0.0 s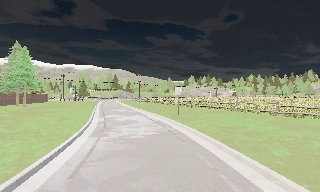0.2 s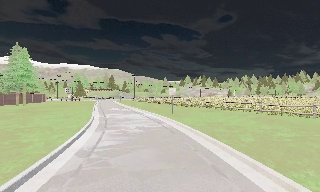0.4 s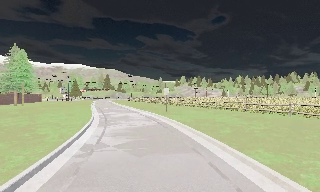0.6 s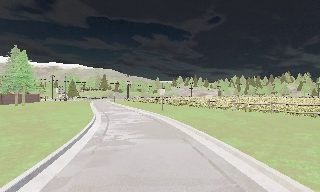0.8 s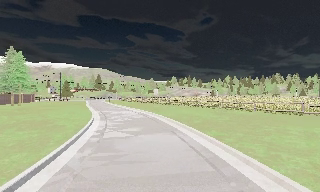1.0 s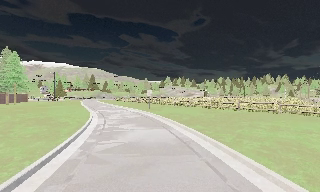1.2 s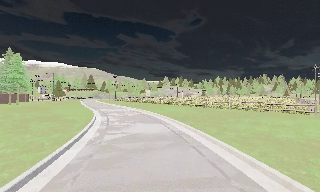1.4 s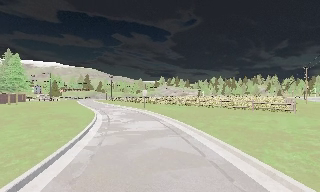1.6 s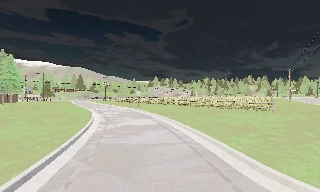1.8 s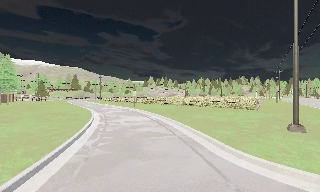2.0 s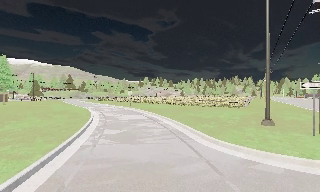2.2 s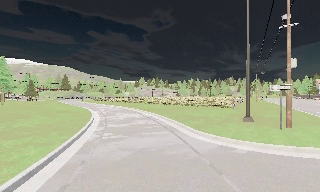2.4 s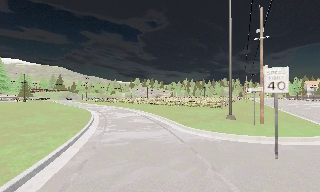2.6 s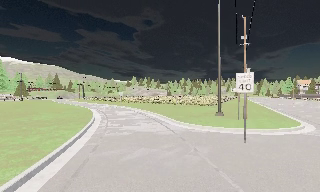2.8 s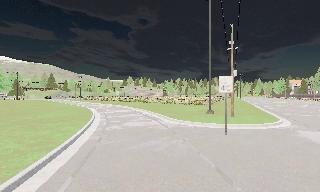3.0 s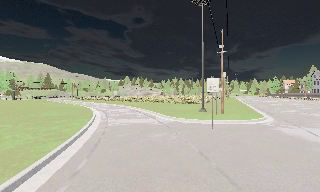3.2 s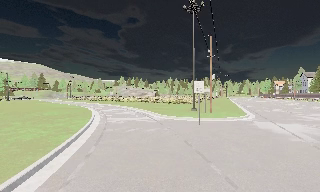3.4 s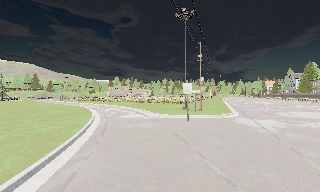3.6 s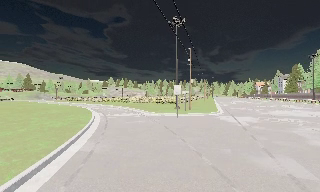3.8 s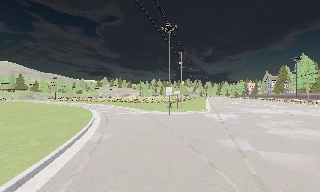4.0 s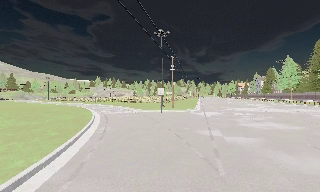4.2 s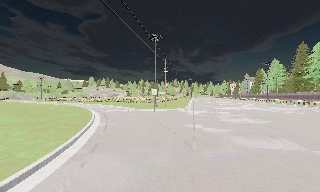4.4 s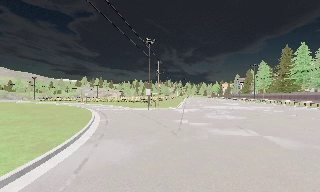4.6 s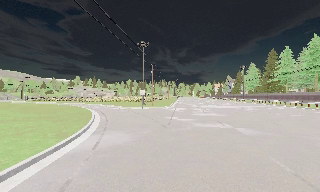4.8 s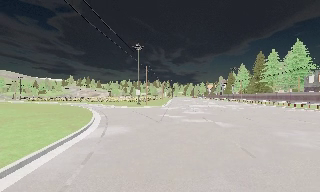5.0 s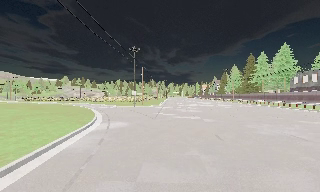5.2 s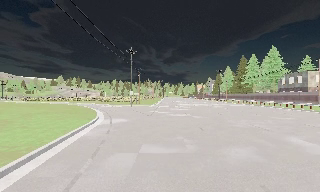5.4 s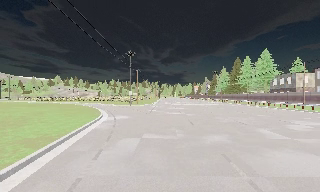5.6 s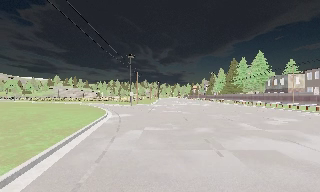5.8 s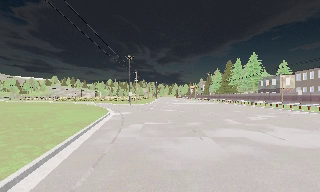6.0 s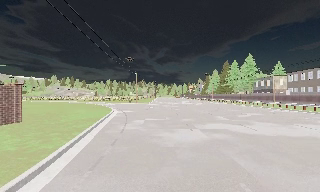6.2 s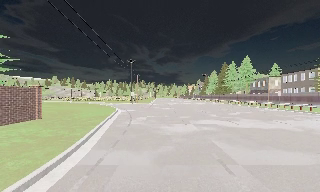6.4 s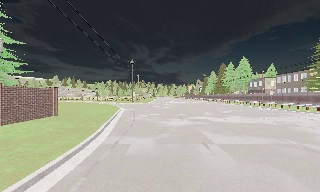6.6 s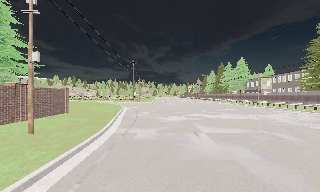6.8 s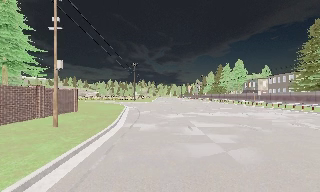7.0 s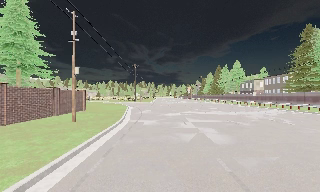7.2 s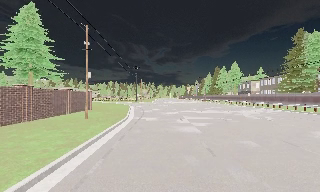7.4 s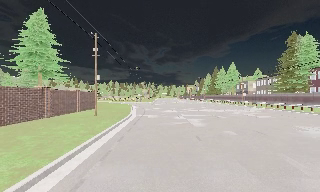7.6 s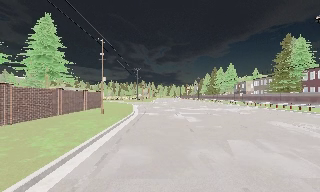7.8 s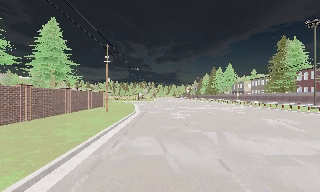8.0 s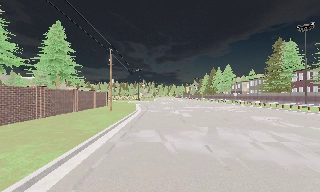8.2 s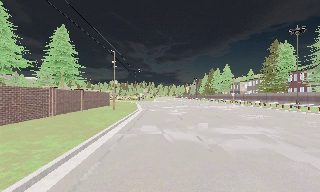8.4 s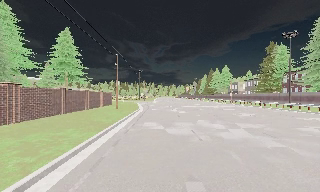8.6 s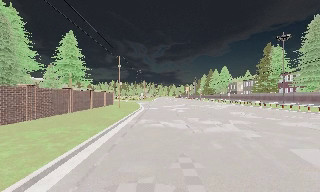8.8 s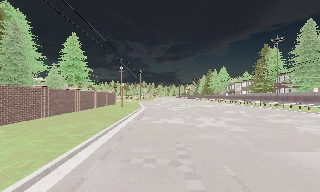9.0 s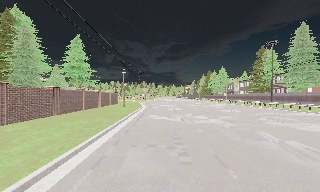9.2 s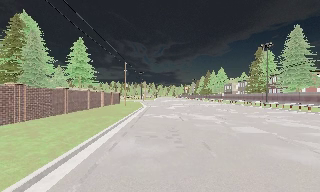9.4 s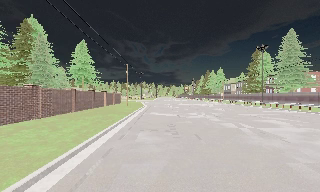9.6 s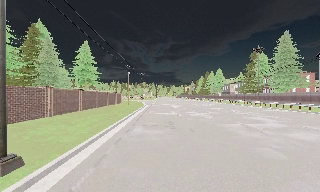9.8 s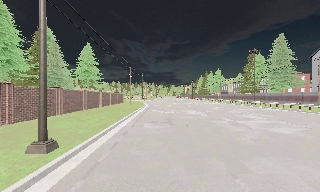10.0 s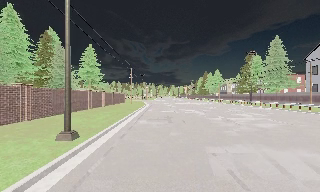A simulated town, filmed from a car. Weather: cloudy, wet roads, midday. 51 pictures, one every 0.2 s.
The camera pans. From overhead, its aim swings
clockwise.
The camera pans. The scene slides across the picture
to the left.
0.0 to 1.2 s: The camera travels backward, about 8 m, so what stands in front gets smaller.
1.2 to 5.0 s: The scene slides to the left, as the camera pans about 35 degrees to its right. It travels backward, about 30 m.
5.0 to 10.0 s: The camera travels backward, about 40 m, so what stands in front gets smaller.
The film runs backward here.
